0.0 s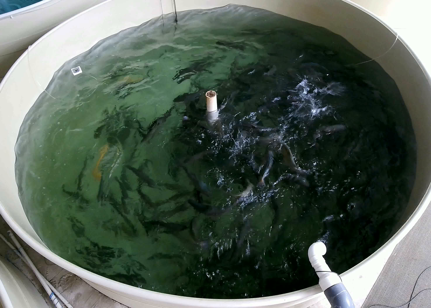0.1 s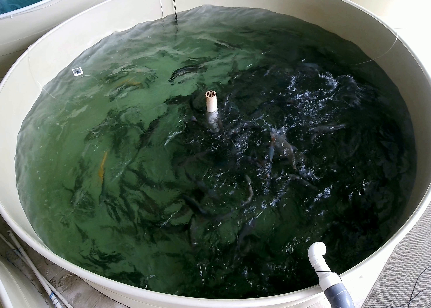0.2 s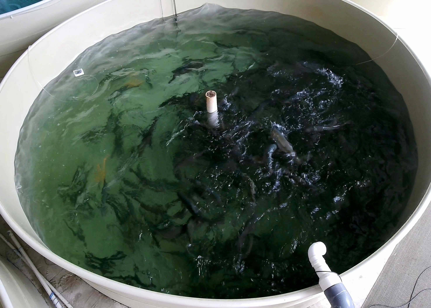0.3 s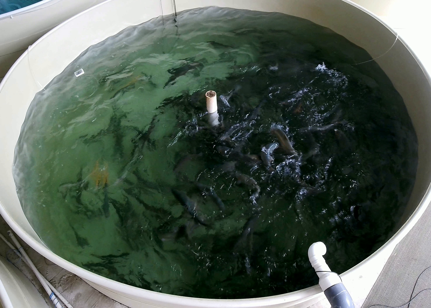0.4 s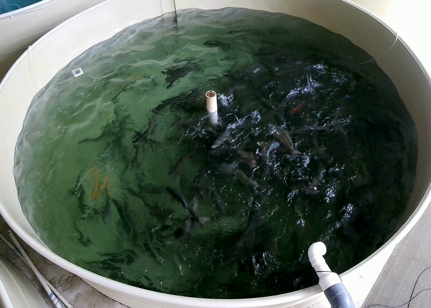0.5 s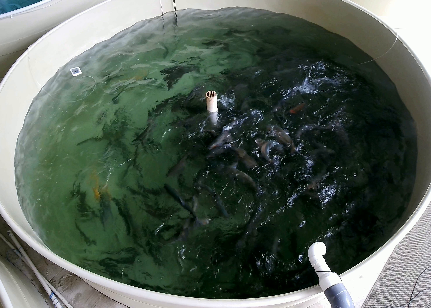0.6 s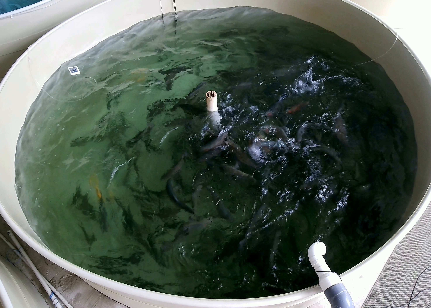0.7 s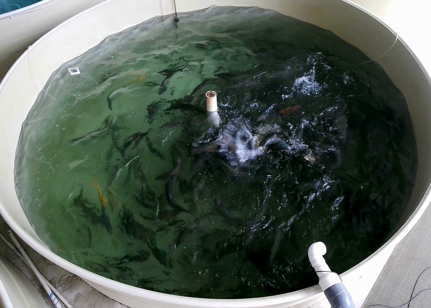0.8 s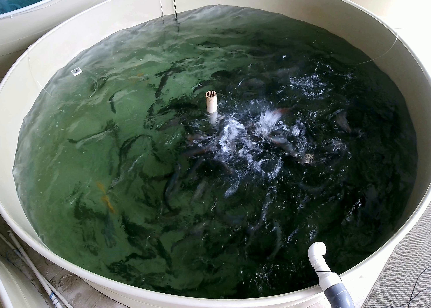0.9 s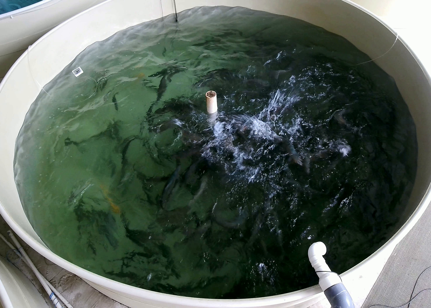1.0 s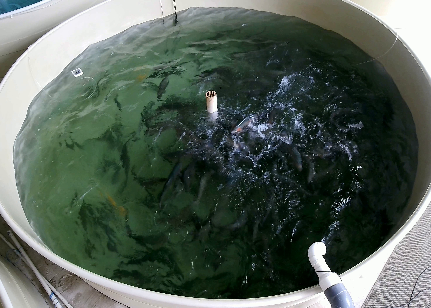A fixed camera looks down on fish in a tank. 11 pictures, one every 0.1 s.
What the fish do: Strong feeding.
